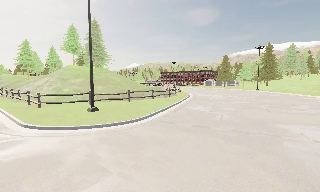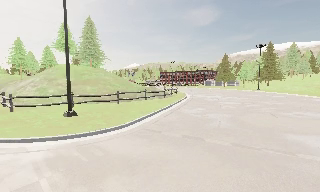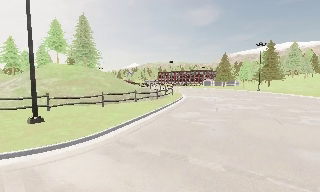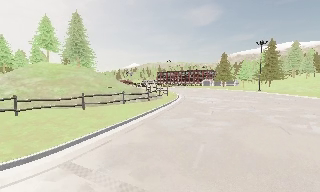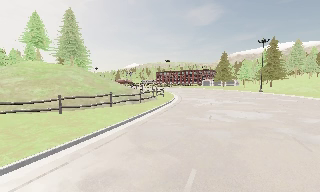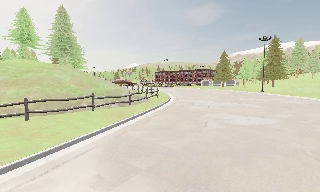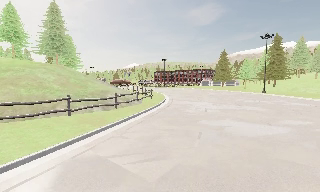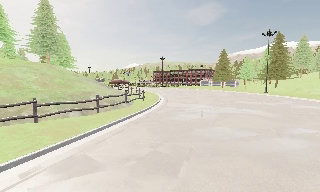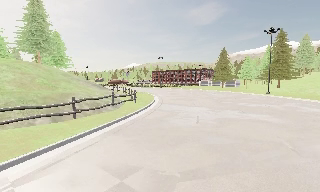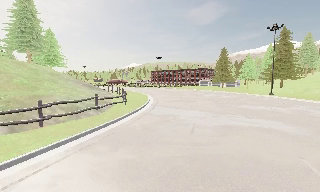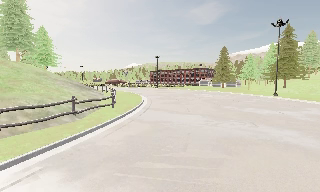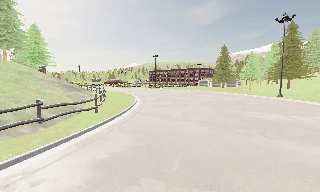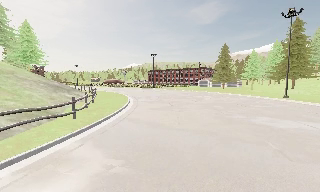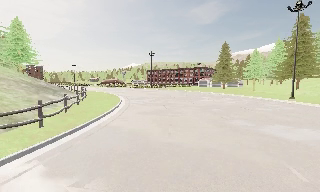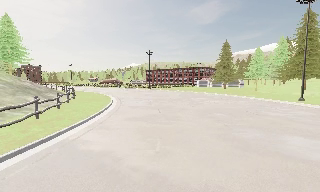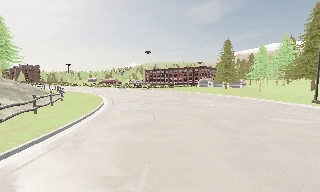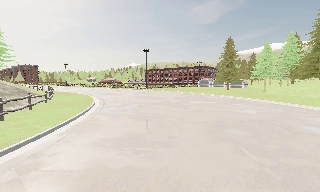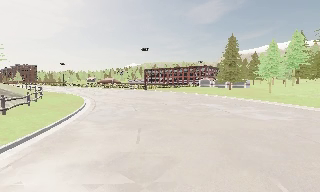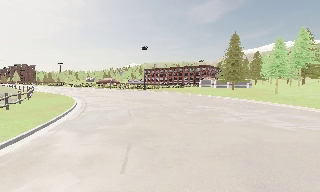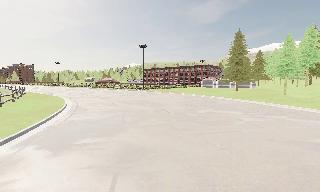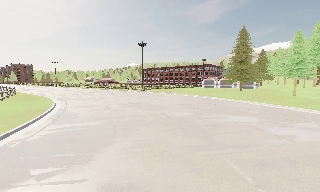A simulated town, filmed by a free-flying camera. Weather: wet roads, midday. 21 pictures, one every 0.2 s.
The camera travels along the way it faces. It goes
forward.
0.0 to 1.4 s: The camera travels forward and to its right, about 14 m, so what stands in front looms larger.
1.4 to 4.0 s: The camera travels forward, about 25 m, so what stands in front looms larger.
The film runs forward here.
